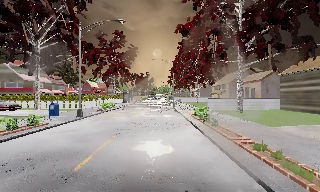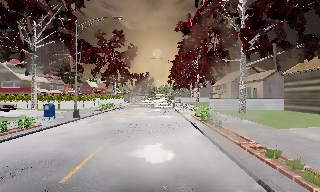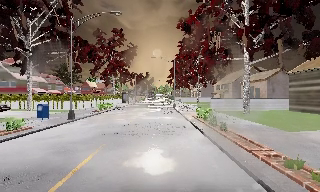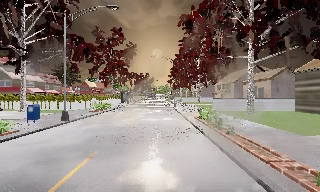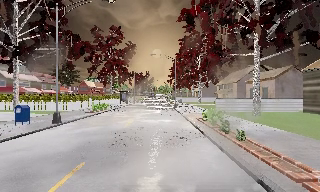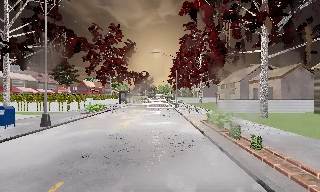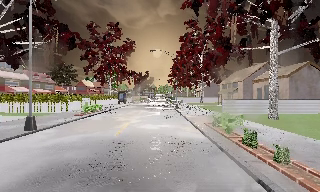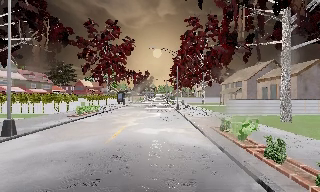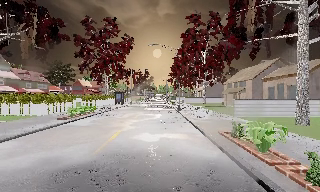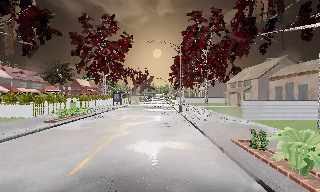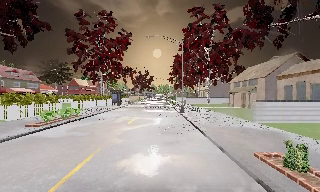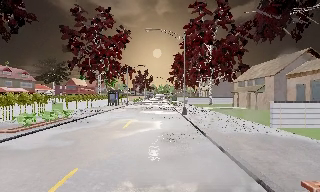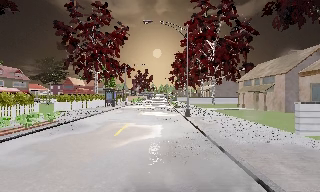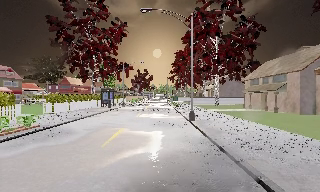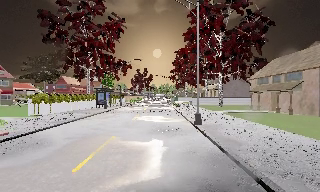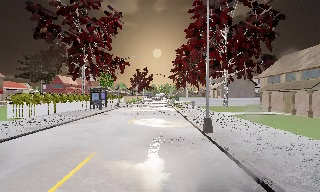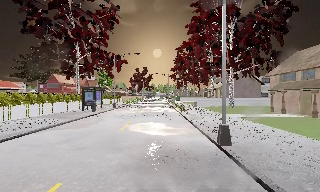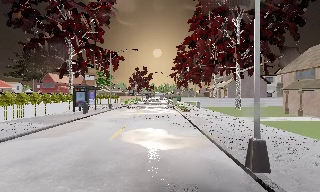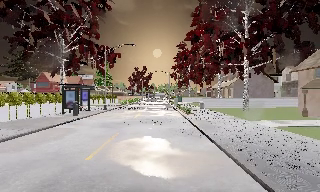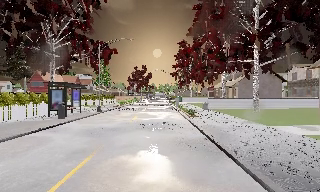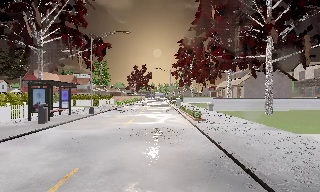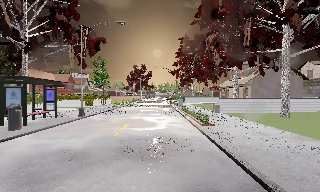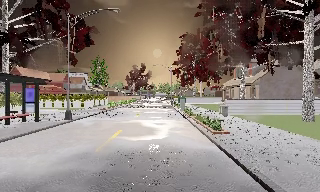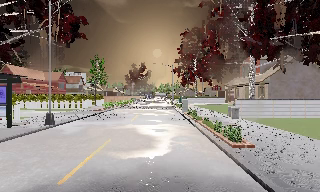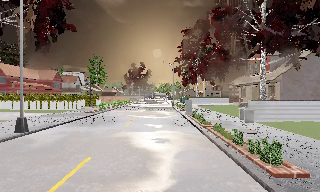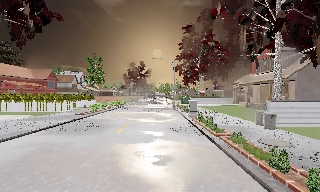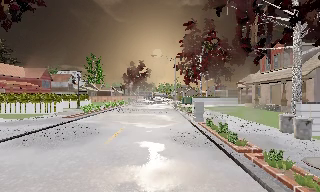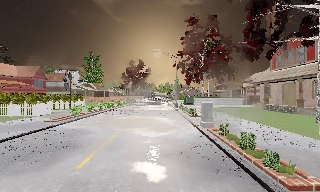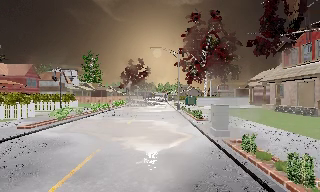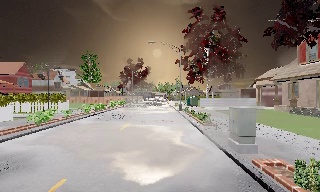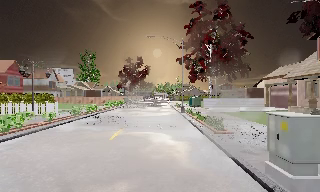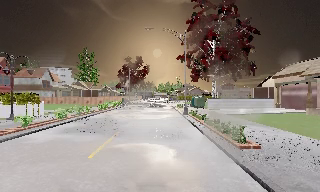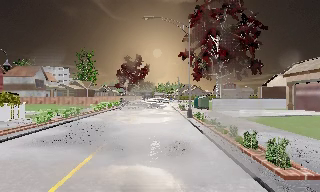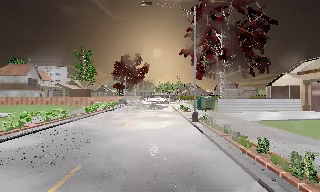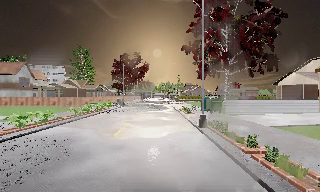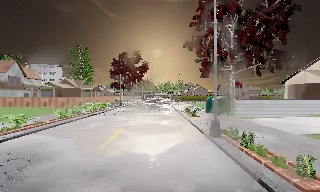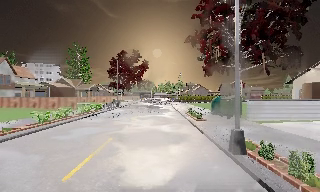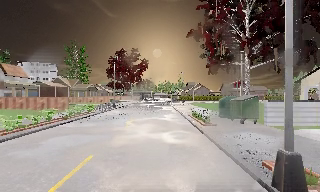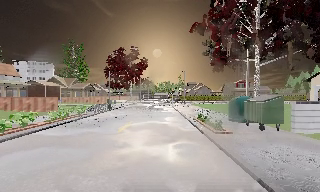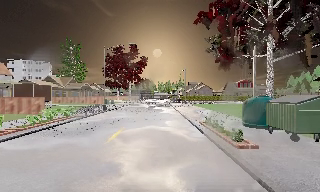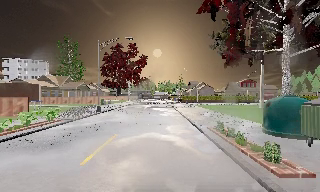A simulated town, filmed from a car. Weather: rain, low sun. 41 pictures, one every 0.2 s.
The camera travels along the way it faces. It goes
forward.
0.0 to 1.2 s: The camera travels forward, about 5 m, so what stands in front looms larger. It gains speed.
1.2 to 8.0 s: The camera travels forward, about 60 m, so what stands in front looms larger.
The film runs forward here.
